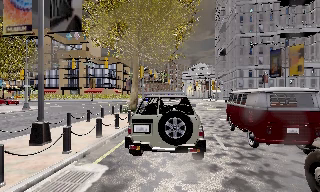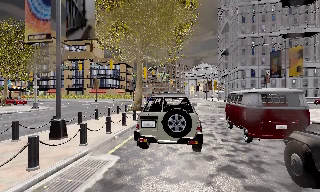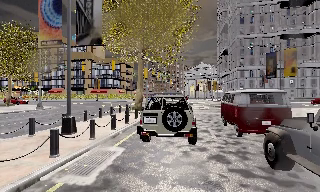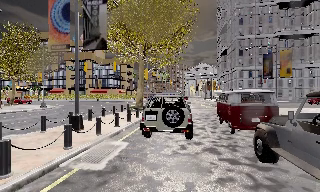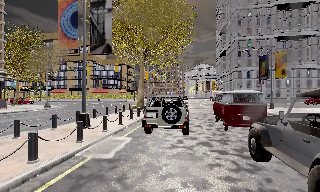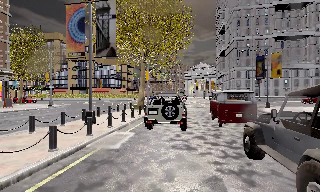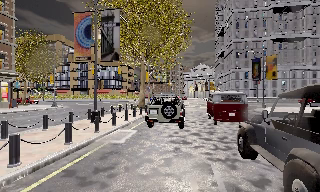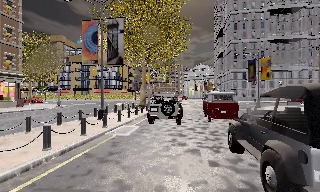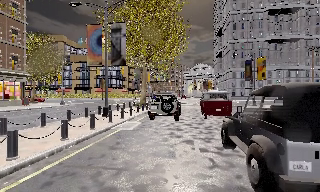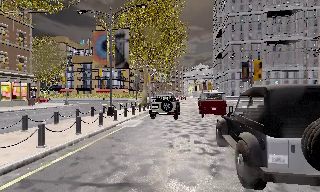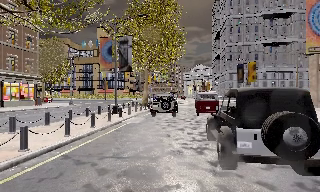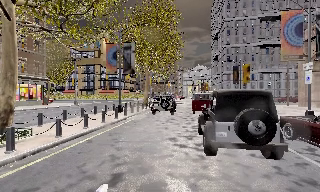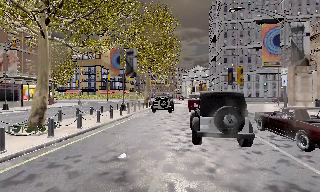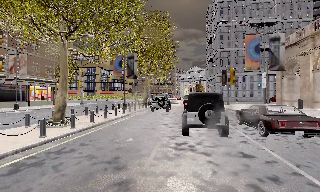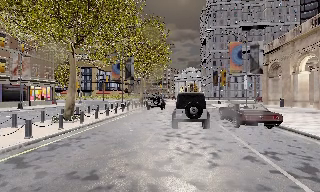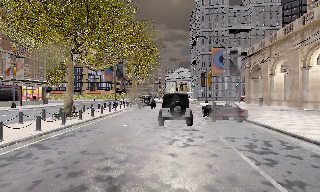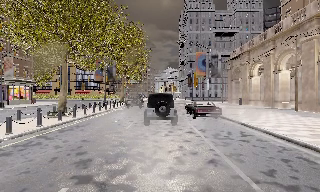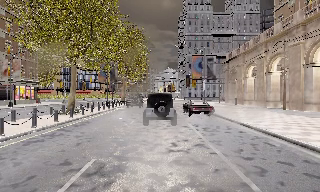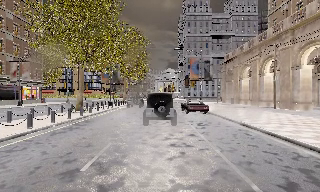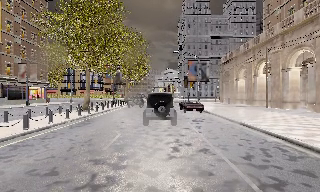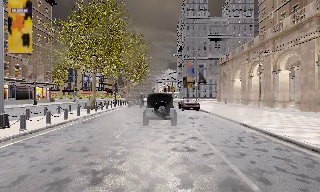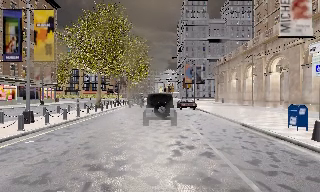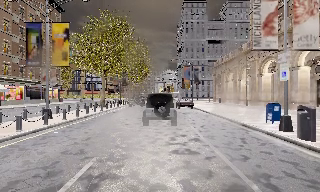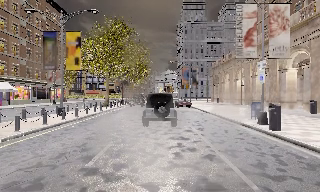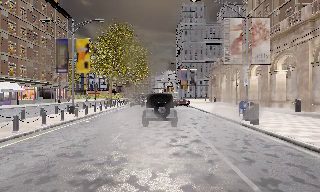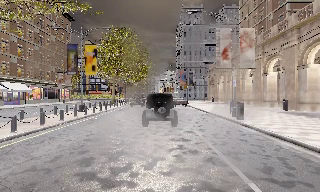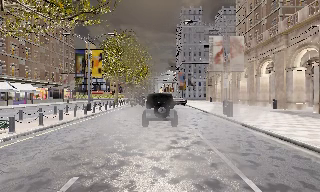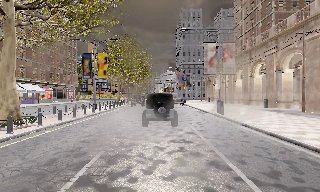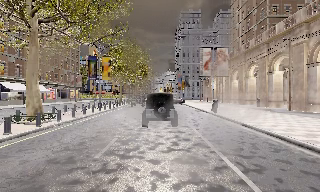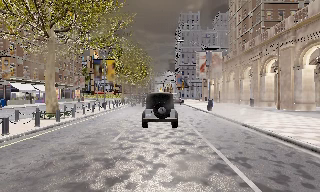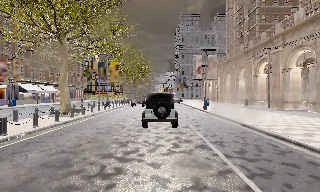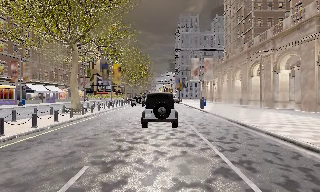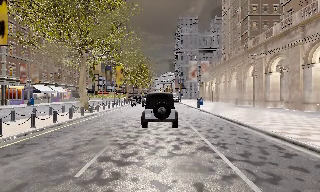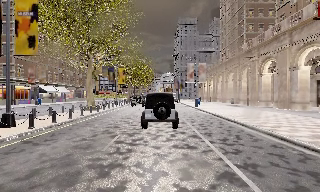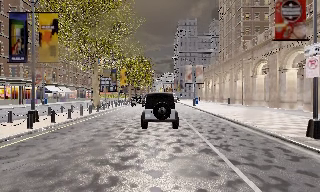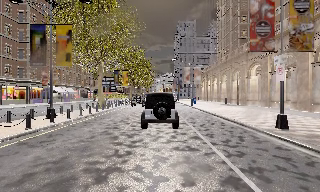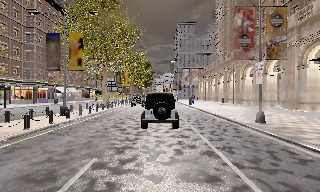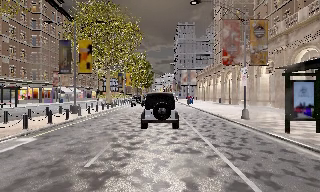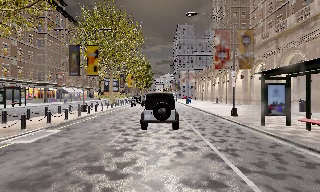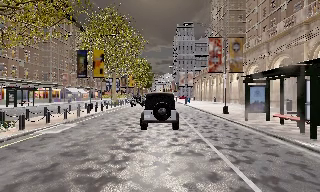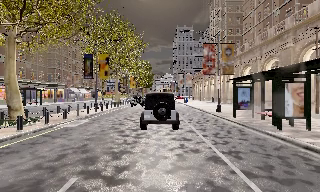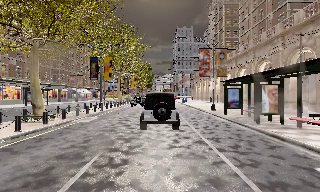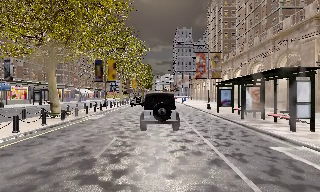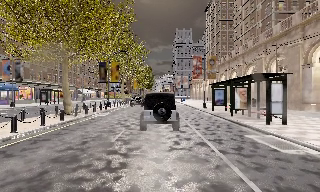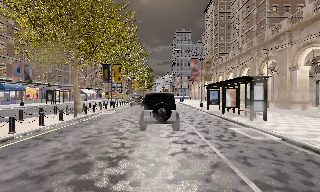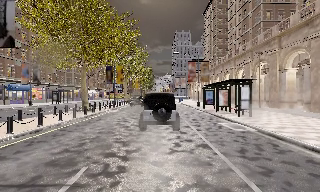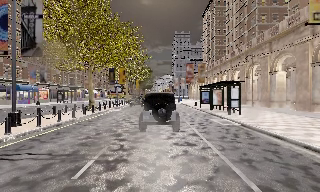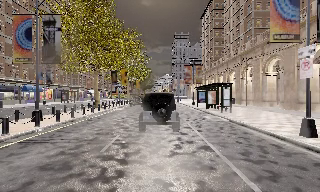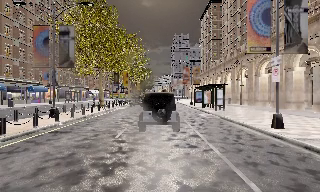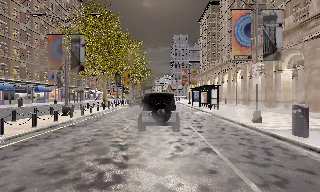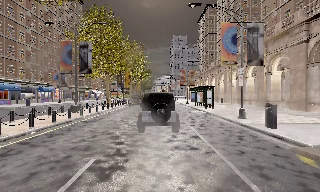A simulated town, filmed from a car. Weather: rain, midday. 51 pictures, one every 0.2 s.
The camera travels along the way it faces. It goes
backward.
0.0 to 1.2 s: The camera travels backward, about 4 m, so what stands in front gets smaller.
1.2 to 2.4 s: The camera travels backward, about 7 m, so what stands in front gets smaller. It gains speed.
2.4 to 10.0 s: The camera travels backward, about 60 m, so what stands in front gets smaller.
The film runs backward here.
